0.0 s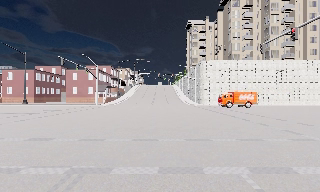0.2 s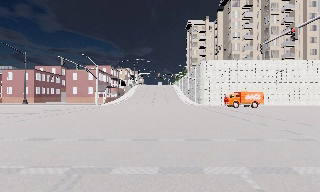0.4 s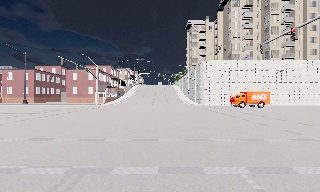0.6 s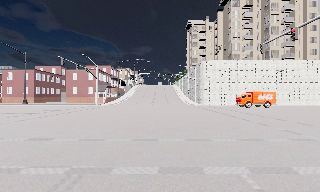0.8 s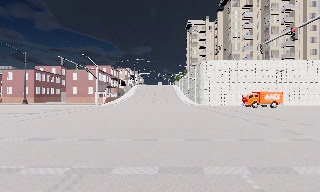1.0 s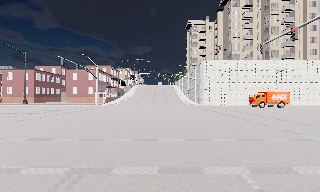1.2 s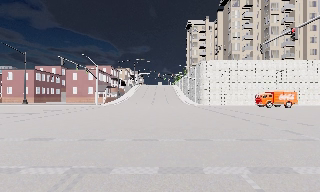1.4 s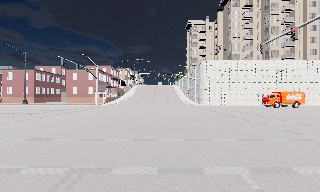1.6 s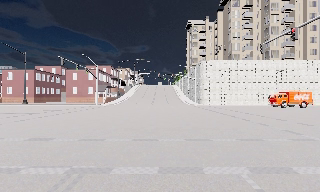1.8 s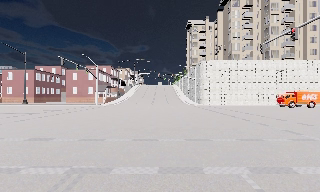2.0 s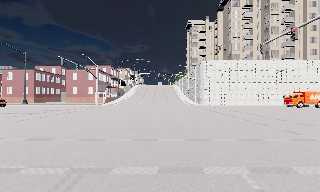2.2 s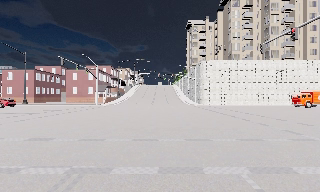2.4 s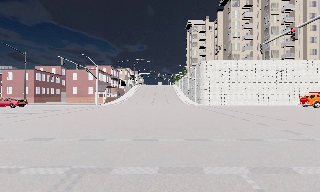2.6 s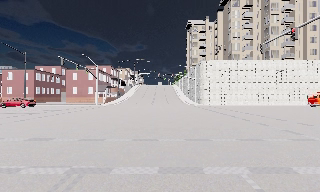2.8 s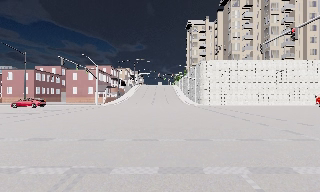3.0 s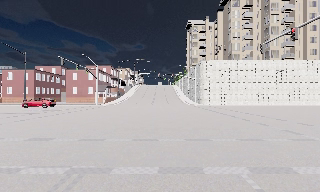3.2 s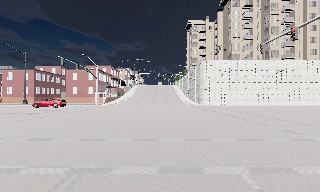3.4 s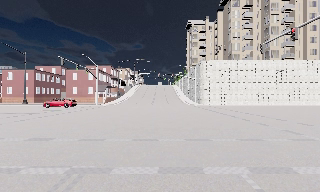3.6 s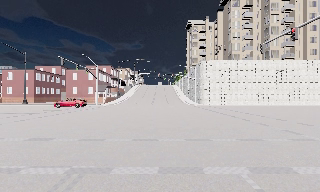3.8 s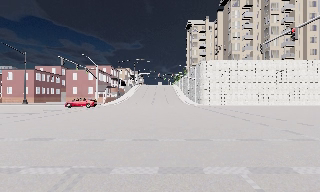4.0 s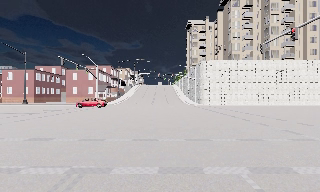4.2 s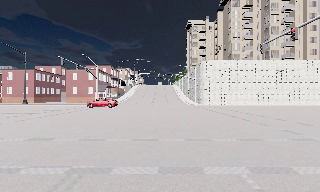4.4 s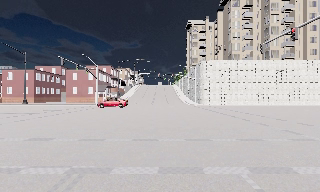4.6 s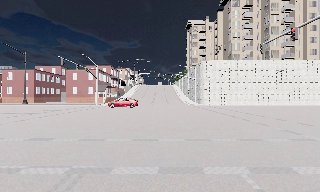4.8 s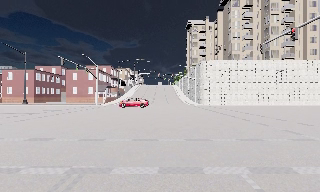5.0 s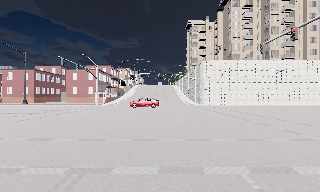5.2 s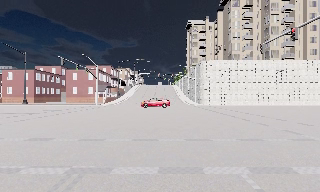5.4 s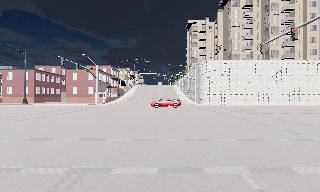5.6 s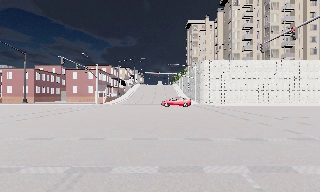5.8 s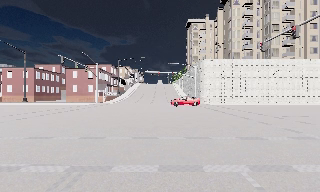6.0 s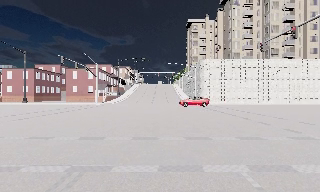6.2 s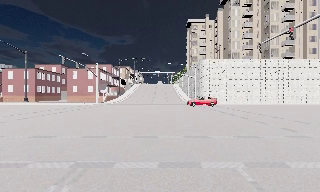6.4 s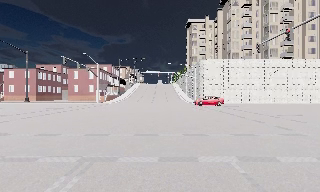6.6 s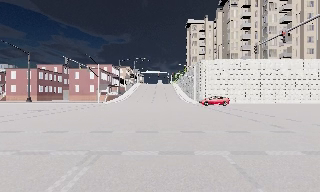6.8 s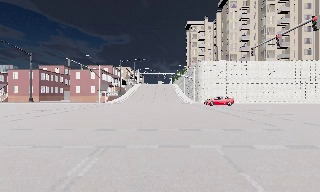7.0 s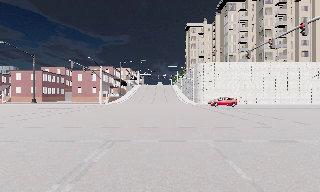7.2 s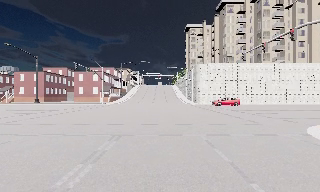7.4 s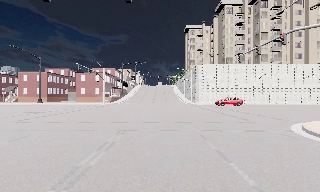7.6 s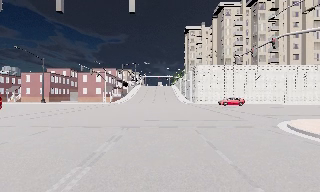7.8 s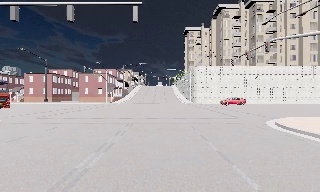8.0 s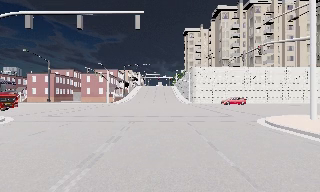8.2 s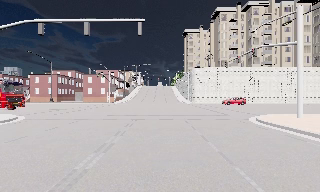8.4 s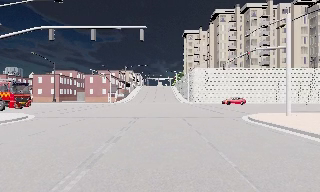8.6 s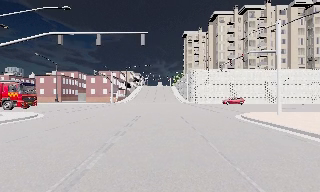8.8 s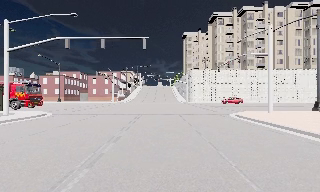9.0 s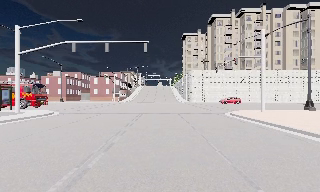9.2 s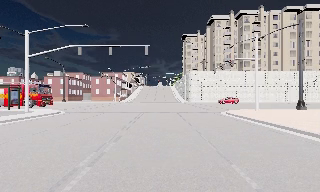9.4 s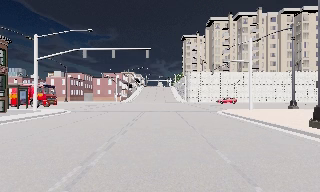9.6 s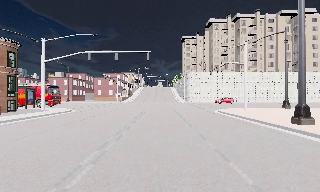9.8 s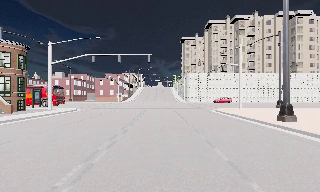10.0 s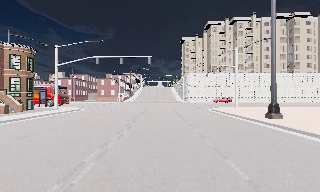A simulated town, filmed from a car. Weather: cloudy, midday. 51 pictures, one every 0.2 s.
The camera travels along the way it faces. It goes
backward.
0.0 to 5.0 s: The camera keeps its place and its aim.
5.0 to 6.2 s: The camera shifts only a little, or ends up much as it began.
6.2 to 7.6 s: The camera travels backward, about 5 m, so what stands in front gets smaller. It gains speed.
7.6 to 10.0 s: The camera travels backward, about 12 m, so what stands in front gets smaller.
The film runs backward here.
